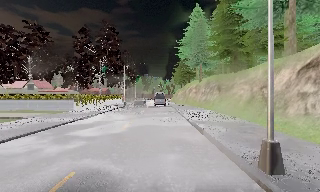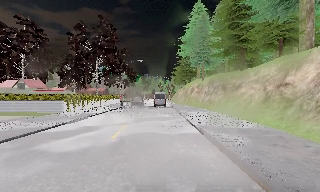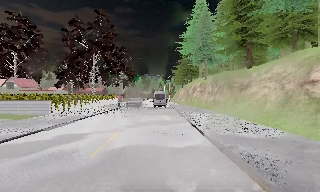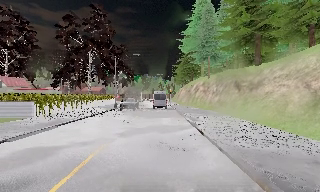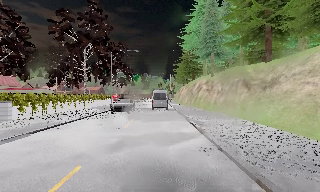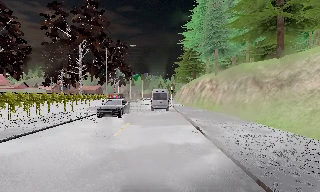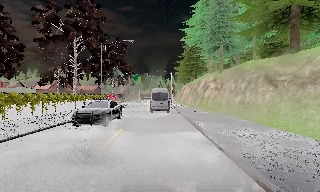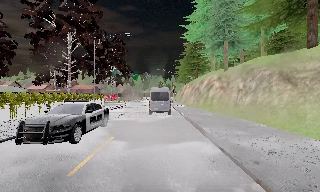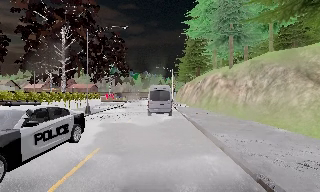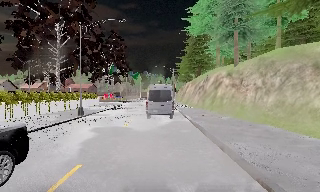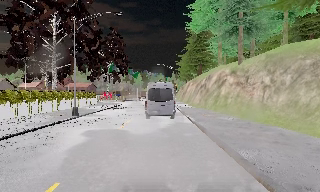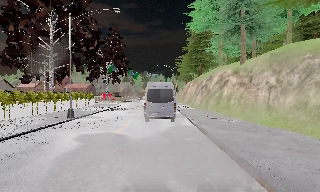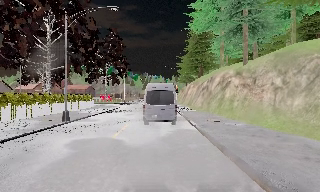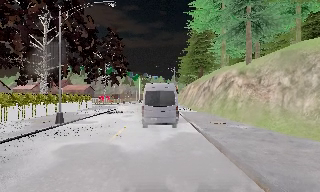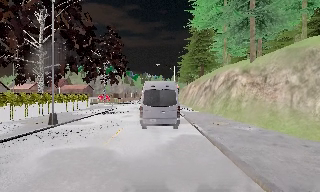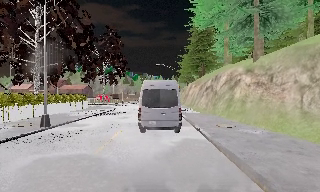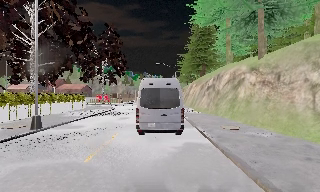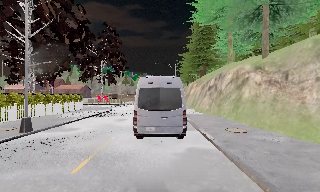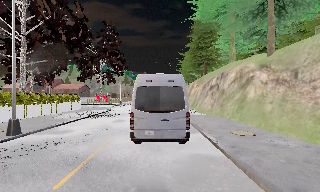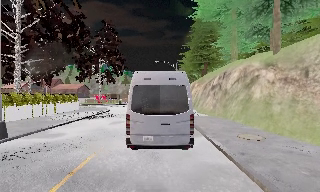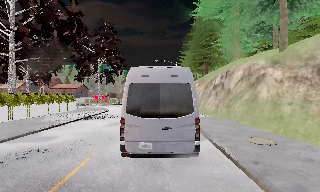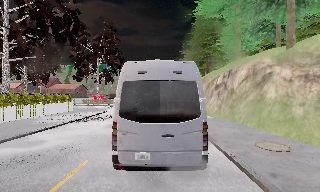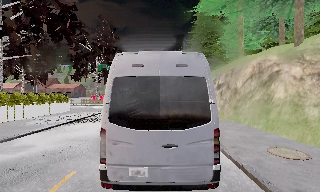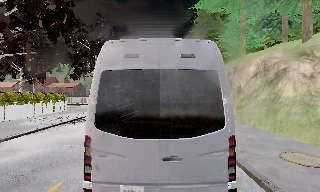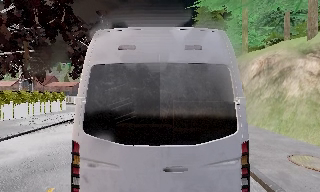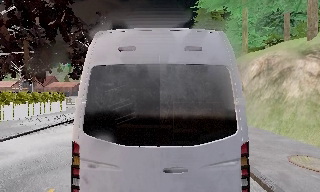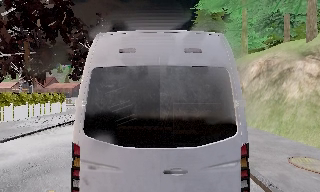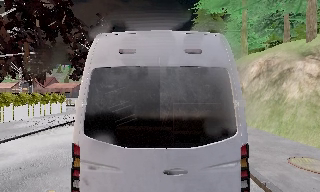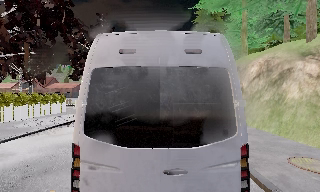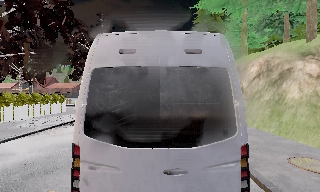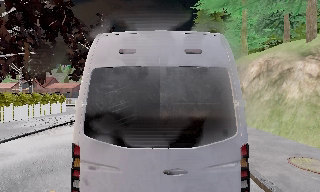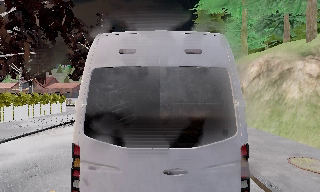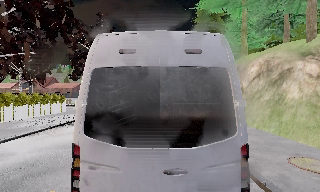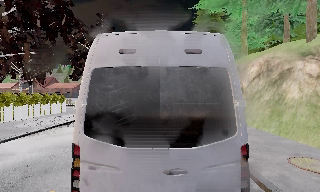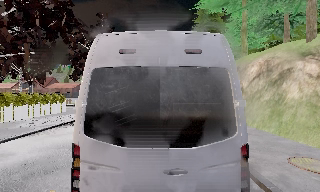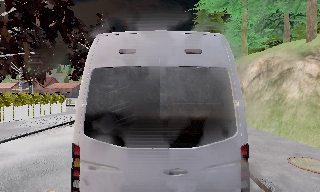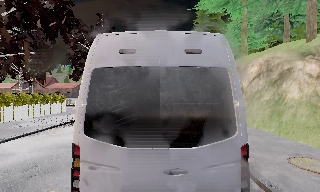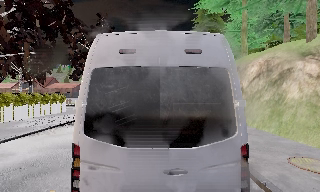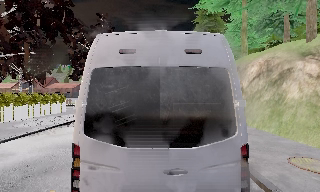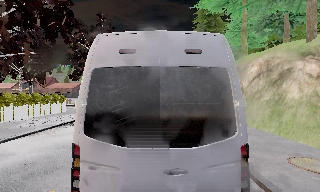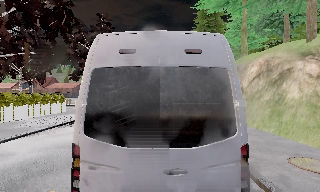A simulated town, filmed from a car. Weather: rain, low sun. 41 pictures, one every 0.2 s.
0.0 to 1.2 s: The camera travels forward, about 12 m, so what stands in front looms larger.
1.2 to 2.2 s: The camera travels forward, about 6 m, so what stands in front looms larger. It loses speed.
2.2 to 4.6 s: The camera travels forward, about 7 m, so what stands in front looms larger.
4.6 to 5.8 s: The camera shifts only a little, or ends up much as it began.
5.8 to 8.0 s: The camera keeps its place and its aim.
The film runs forward here.
